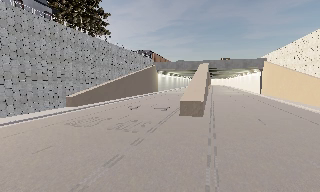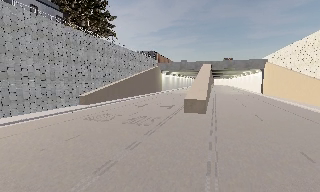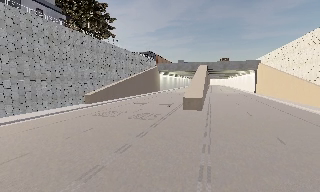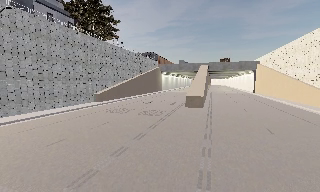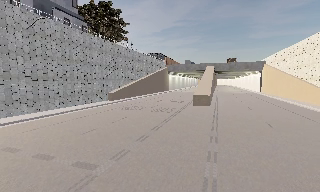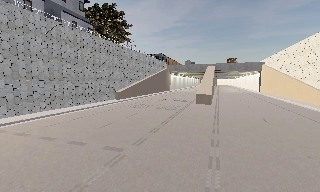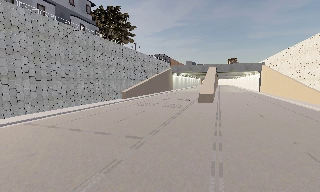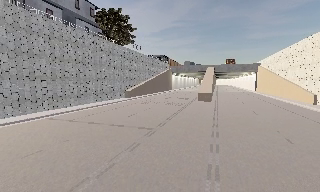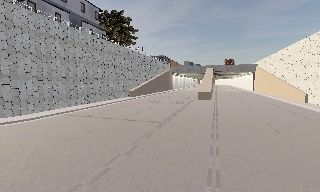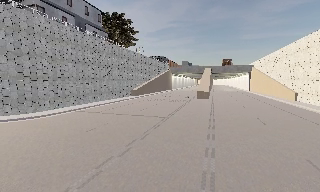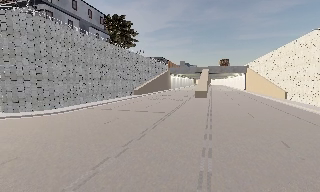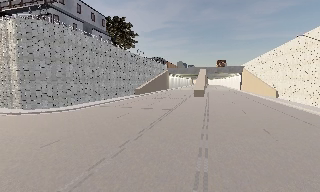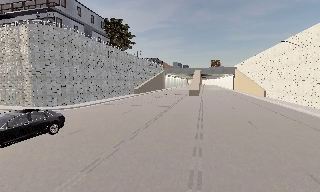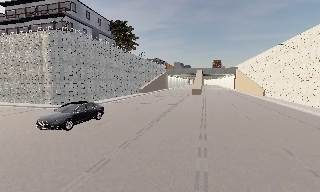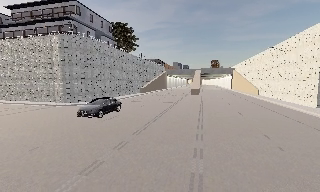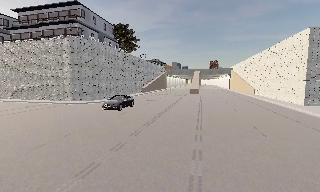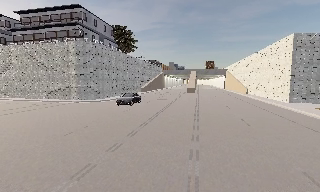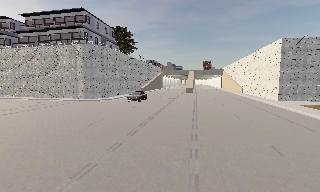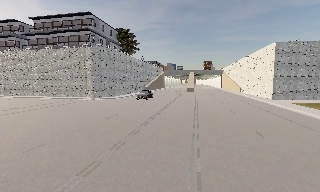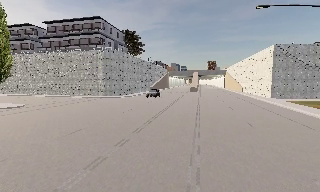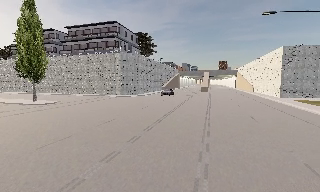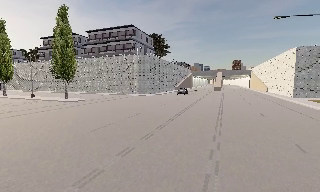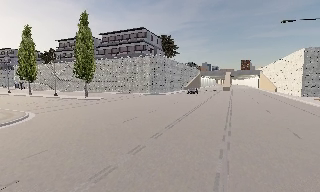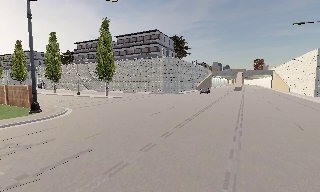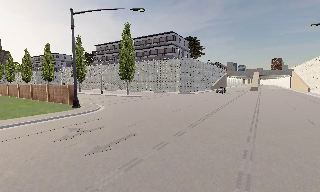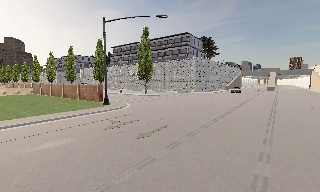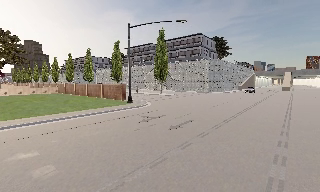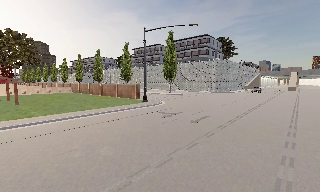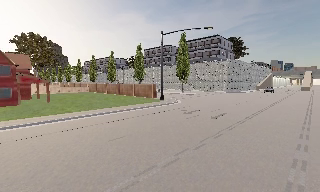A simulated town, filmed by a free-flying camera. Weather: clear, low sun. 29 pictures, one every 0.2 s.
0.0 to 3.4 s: The camera travels backward, about 30 m, so what stands in front gets smaller.
3.4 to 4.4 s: The camera swings to its left by about 10 degrees, and the scene slides to the right. It travels backward, about 11 m, so what stands in front gets smaller.
4.4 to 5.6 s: The camera pans to its left, which is counterclockwise from overhead, by about 20 degrees. It travels backward and to its left, about 13 m, so what stands in front gets smaller.
The film runs backward here.
